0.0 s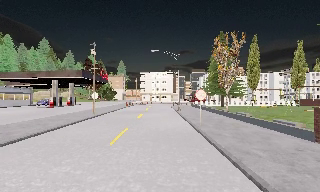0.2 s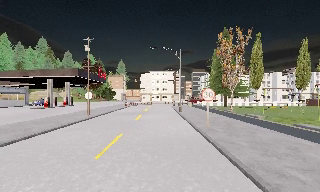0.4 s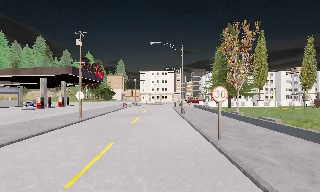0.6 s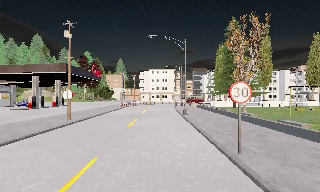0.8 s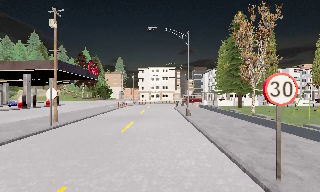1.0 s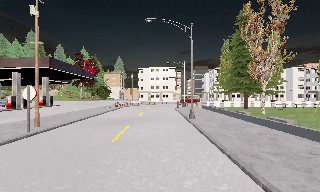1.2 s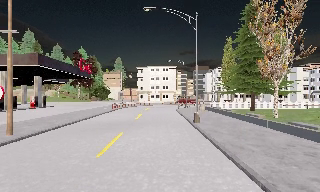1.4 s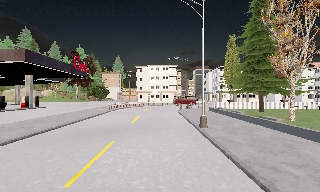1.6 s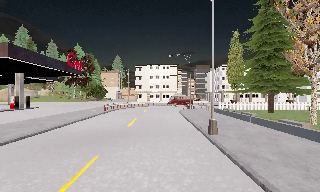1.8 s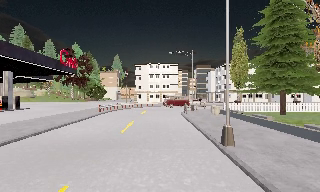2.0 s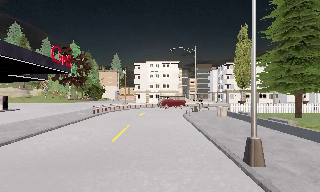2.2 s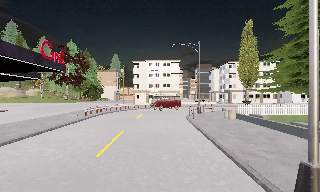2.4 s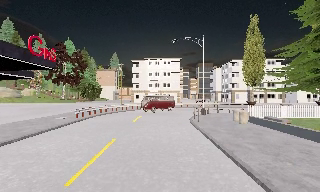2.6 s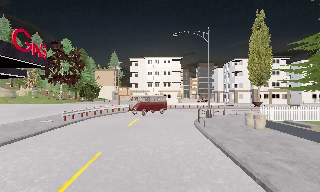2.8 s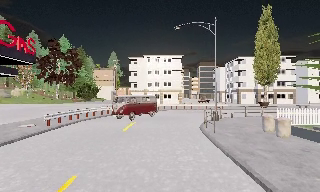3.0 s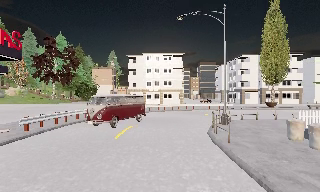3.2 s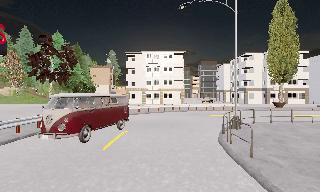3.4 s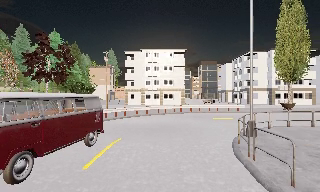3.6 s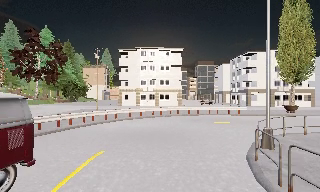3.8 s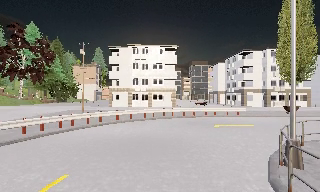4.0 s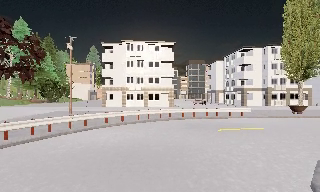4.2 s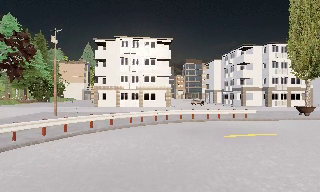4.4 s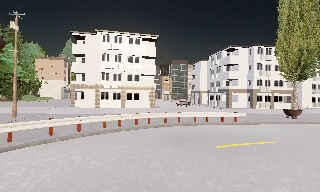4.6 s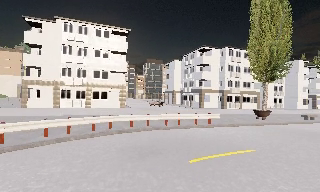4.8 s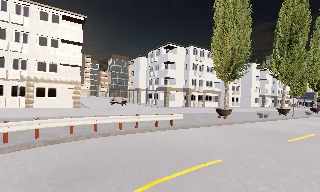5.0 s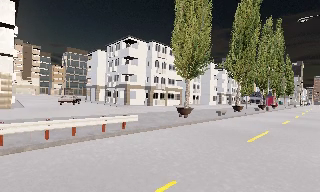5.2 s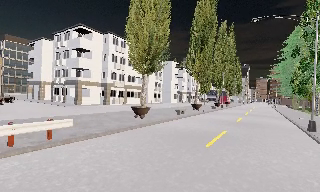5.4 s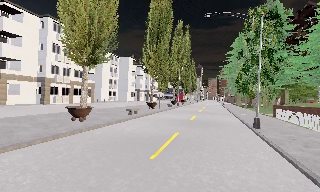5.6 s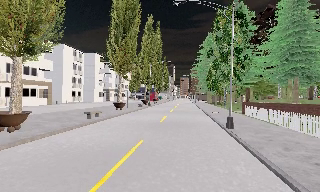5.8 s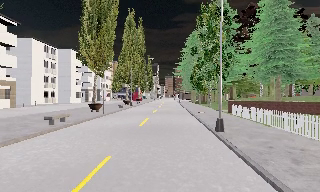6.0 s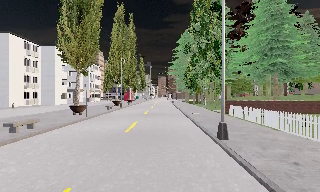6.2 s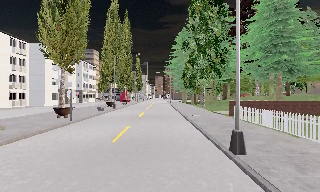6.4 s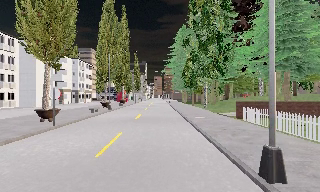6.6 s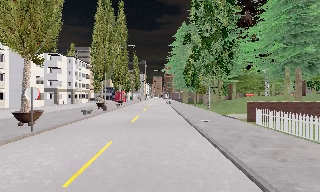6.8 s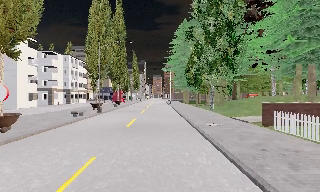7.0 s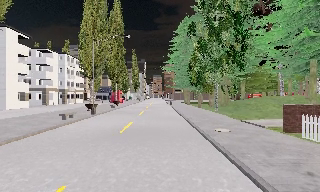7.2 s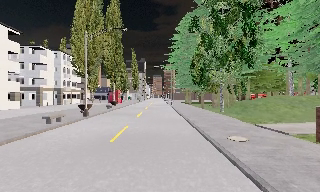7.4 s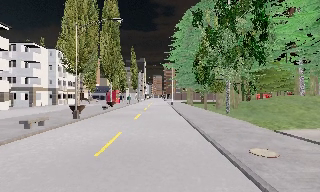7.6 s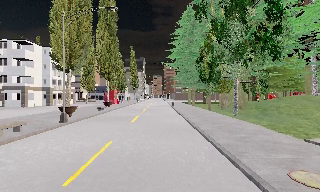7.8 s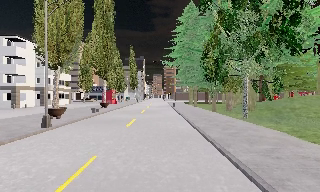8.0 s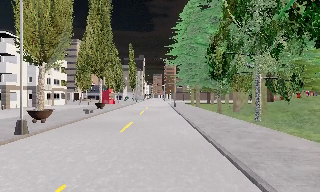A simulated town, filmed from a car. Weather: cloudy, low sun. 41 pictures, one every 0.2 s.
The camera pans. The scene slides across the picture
to the left.
The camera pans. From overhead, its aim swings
clockwise.
0.0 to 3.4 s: The camera travels forward, about 25 m, so what stands in front looms larger.
3.4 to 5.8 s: The camera pans to its right, which is clockwise from overhead, by about 85 degrees. It travels forward, about 20 m.
5.8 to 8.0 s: The camera travels forward, about 18 m, so what stands in front looms larger.
The film runs forward here.
